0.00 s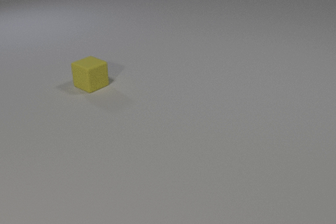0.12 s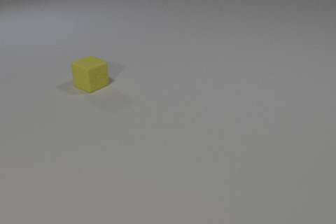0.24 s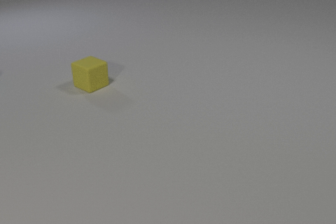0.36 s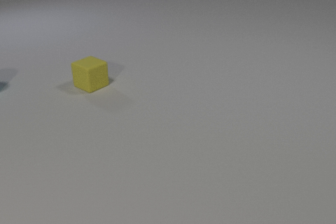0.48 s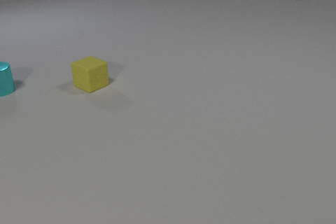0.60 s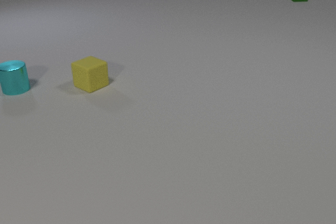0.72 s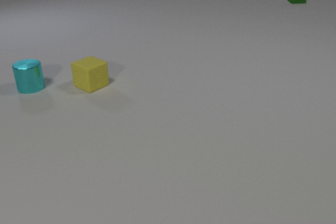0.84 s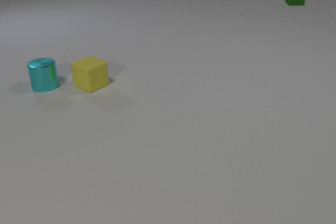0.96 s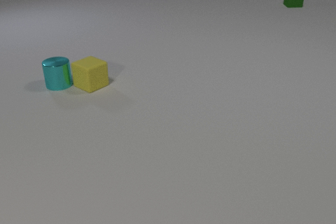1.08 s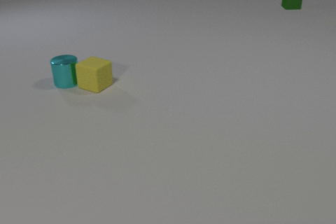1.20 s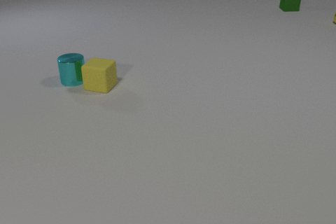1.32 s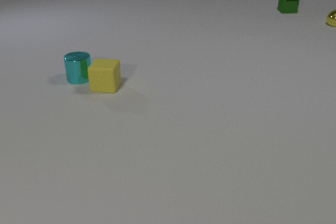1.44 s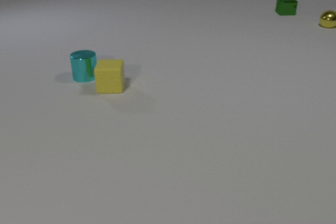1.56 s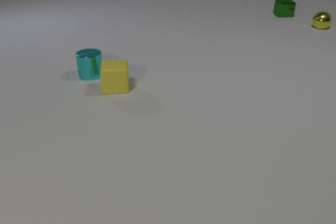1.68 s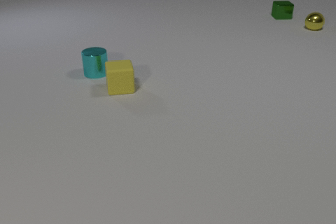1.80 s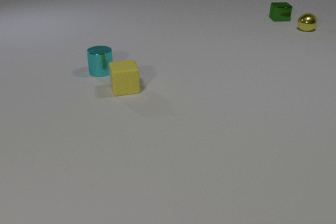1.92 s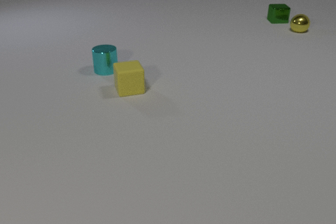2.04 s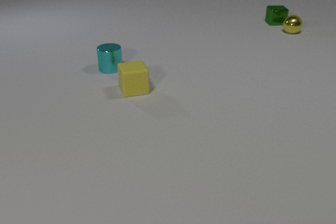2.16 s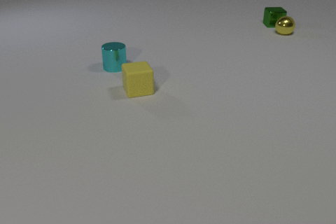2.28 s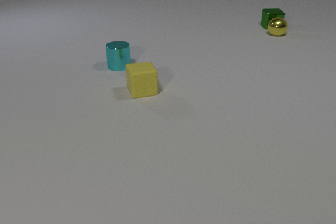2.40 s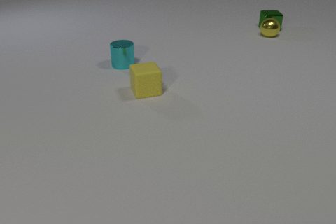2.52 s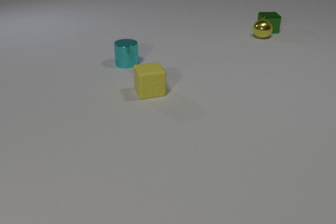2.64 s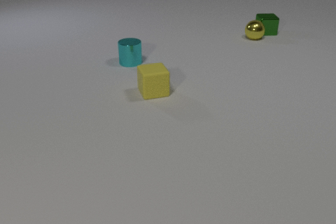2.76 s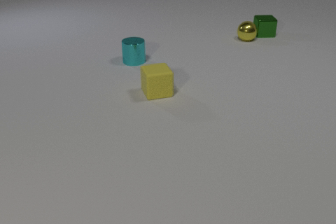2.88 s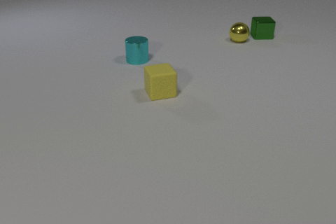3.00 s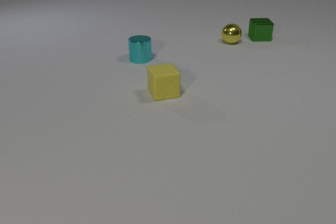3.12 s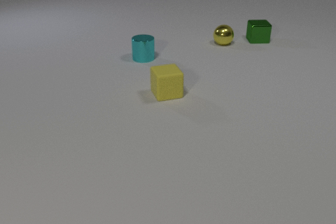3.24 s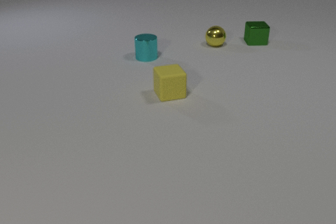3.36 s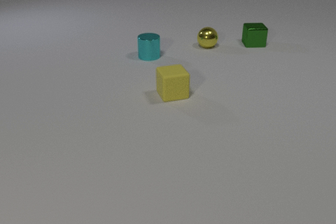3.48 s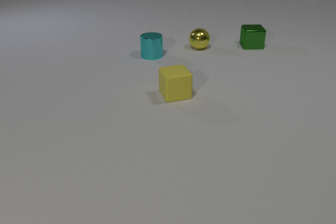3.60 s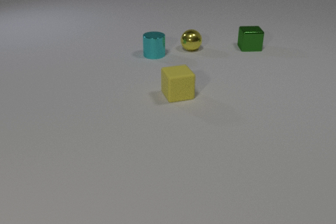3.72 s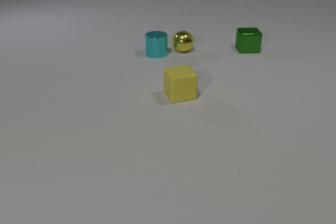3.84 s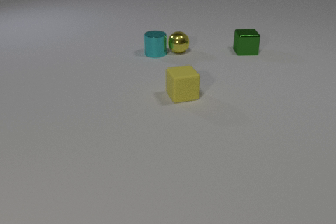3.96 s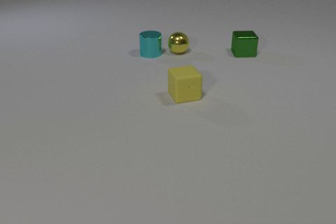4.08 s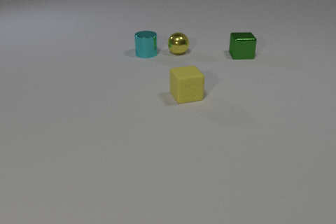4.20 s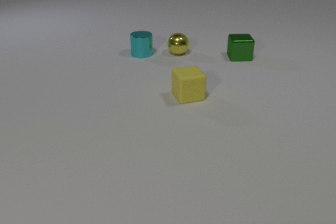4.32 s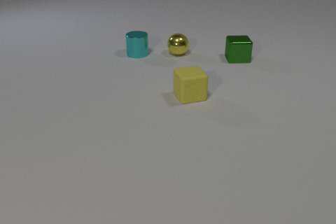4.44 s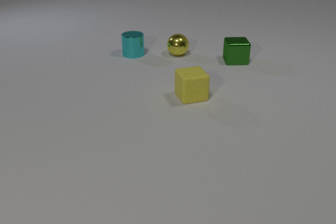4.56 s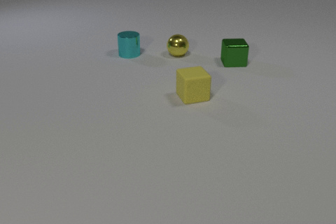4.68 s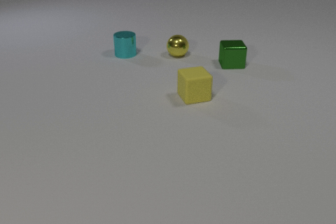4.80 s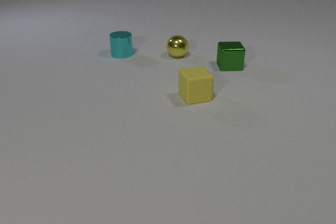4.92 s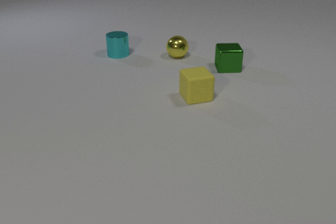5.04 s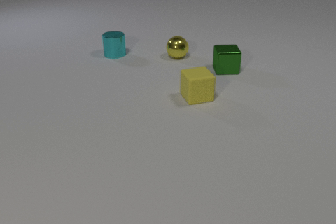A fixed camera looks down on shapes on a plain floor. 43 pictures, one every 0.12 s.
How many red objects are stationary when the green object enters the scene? 0.
What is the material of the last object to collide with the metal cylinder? metal.
What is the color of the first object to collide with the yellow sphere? green.
0.00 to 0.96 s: The cyan metal cylinder comes in at the left edge, slides to the right. The green metal cube comes in at the top edge, slides toward the camera.
0.96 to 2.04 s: The cyan metal cylinder slides to the right and away from the camera. The yellow rubber cube slides to the right, spins so that its near face slides to the right, counterclockwise seen from above. The green metal cube slides toward the camera. The yellow metal sphere comes in at the right edge, rolls to the left and toward the camera. The cyan metal cylinder and the yellow rubber cube collide.
2.04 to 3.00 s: The cyan metal cylinder slides to the right and away from the camera. The yellow rubber cube slides to the right. The green metal cube slides toward the camera. The yellow metal sphere rolls to the left and toward the camera. The green metal cube and the yellow metal sphere collide.
3.00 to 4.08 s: The cyan metal cylinder slides away from the camera and to the right. The yellow rubber cube slides to the right. The green metal cube slides toward the camera. The yellow metal sphere rolls to the left and toward the camera. The cyan metal cylinder and the yellow metal sphere collide.
4.08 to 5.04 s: The cyan metal cylinder slides to the left. The yellow rubber cube slides to the right. The green metal cube slides toward the camera. The yellow metal sphere rolls toward the camera.
